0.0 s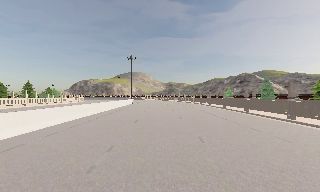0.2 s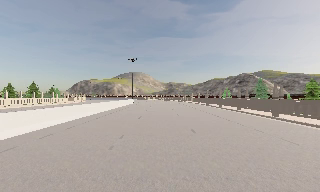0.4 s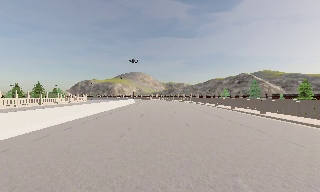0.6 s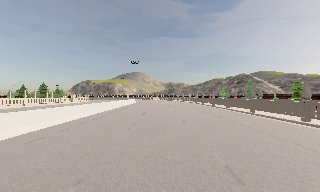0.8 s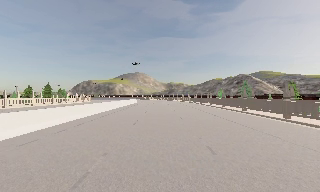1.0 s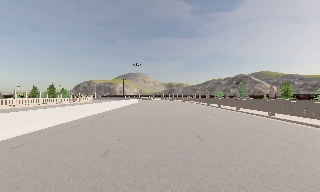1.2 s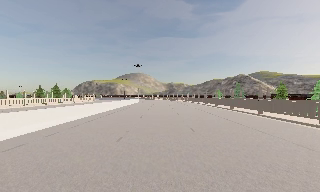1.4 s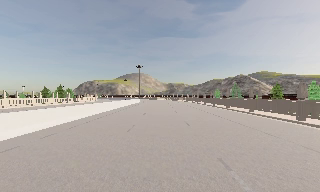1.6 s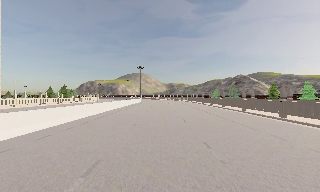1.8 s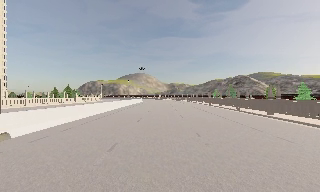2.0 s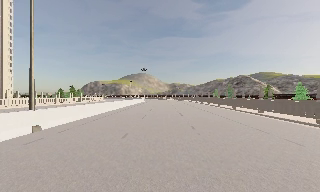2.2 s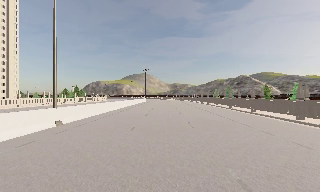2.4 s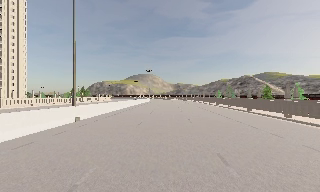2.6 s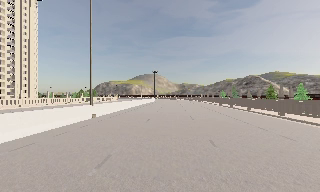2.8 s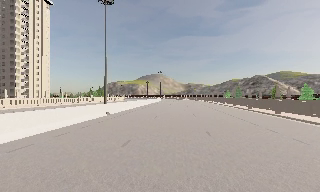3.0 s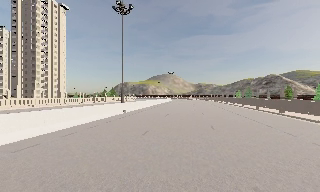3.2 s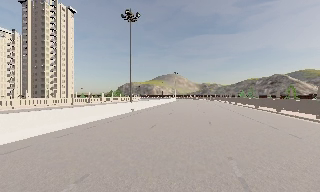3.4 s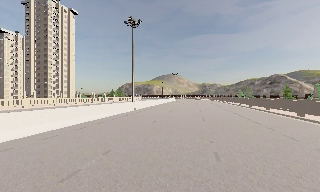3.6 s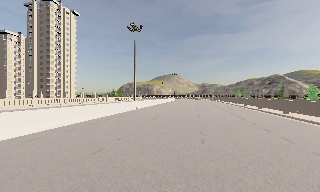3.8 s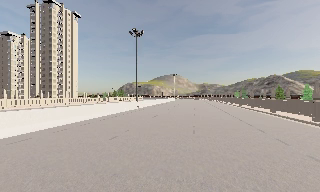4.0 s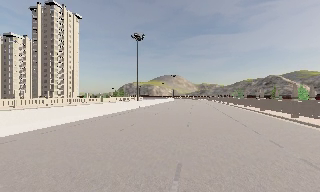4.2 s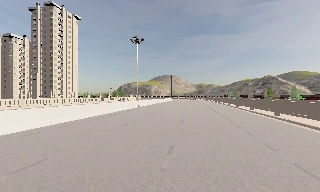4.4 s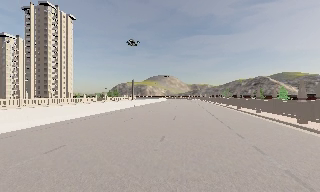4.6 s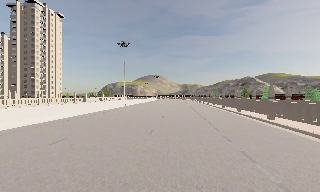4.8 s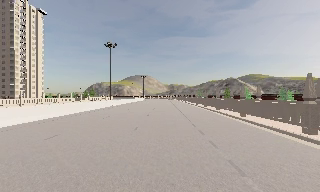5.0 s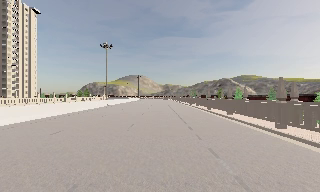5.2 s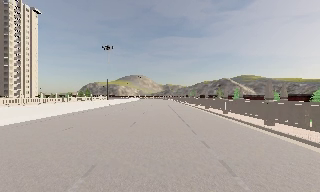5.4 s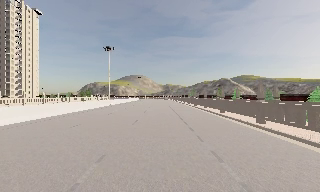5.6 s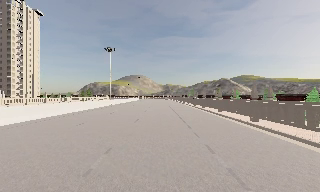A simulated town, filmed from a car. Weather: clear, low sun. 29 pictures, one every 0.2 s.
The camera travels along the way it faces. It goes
backward.
0.0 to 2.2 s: The camera travels backward, about 18 m, so what stands in front gets smaller.
2.2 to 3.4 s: The scene slides to the right, as the camera pans about 10 degrees to its left. It travels backward, about 10 m, so what stands in front gets smaller.
3.4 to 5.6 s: The camera pans to its right, which is clockwise from overhead, by about 10 degrees. It travels backward, about 14 m, so what stands in front gets smaller. It loses speed.
The film runs backward here.
